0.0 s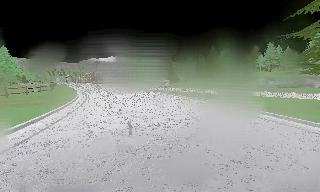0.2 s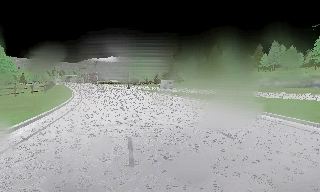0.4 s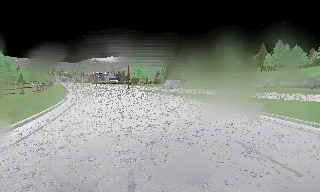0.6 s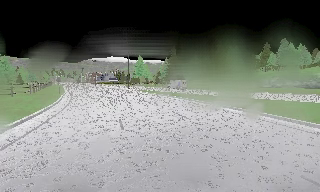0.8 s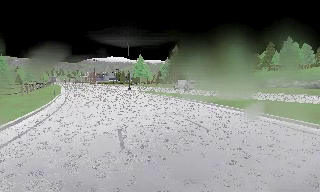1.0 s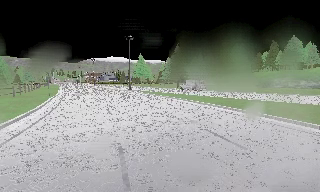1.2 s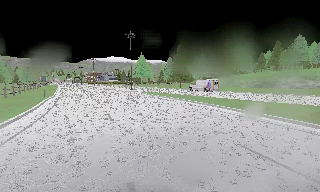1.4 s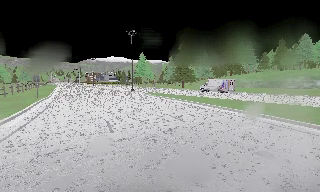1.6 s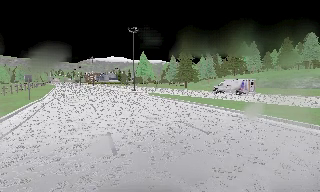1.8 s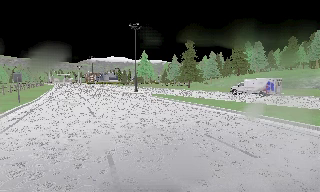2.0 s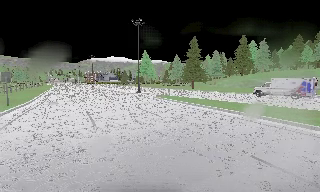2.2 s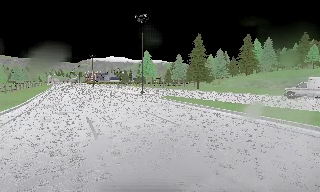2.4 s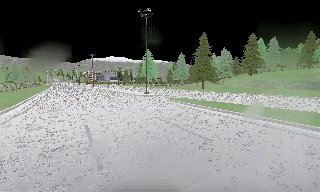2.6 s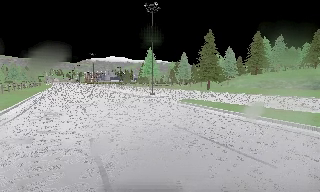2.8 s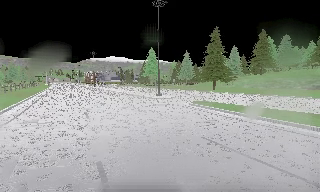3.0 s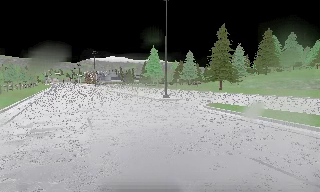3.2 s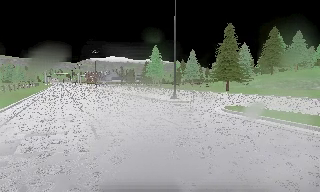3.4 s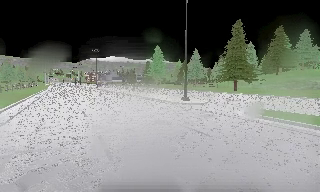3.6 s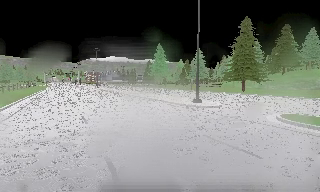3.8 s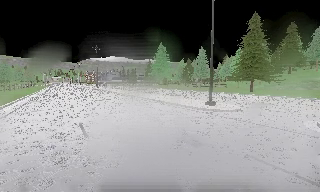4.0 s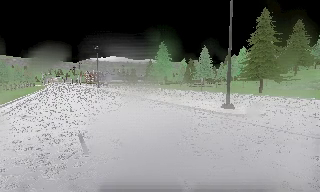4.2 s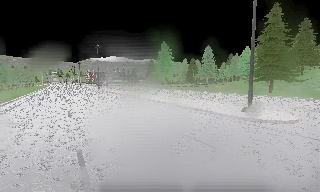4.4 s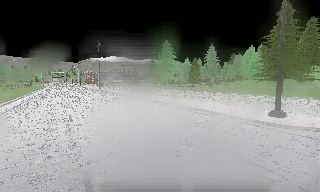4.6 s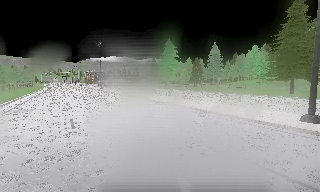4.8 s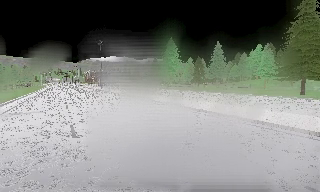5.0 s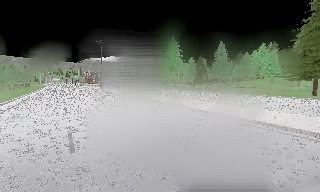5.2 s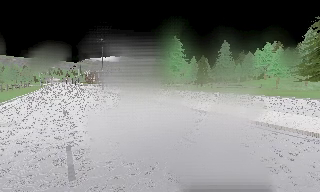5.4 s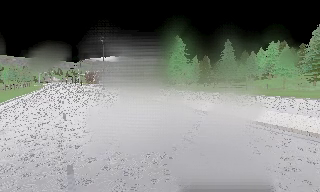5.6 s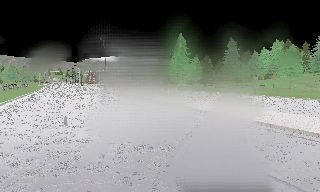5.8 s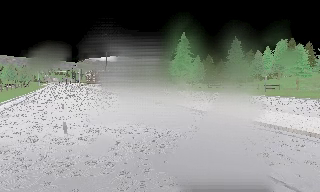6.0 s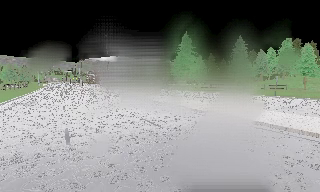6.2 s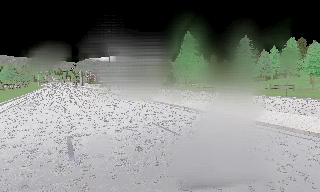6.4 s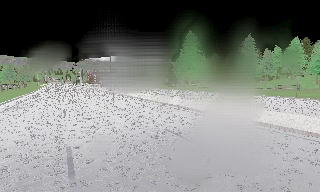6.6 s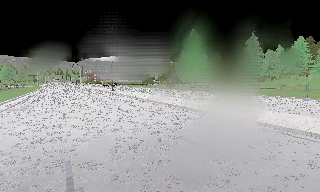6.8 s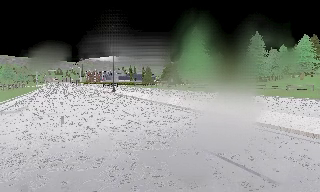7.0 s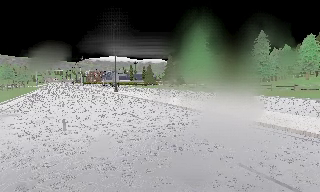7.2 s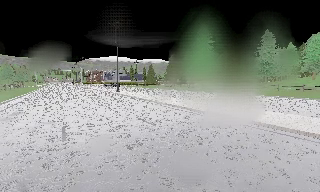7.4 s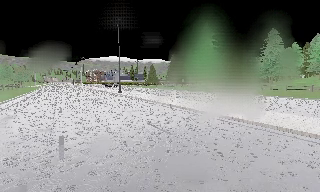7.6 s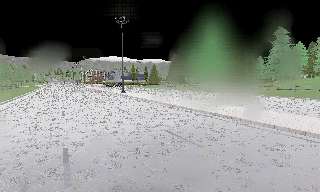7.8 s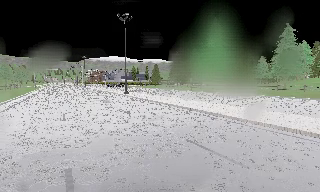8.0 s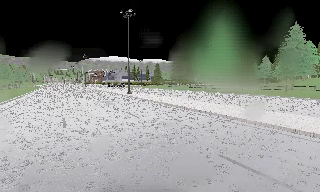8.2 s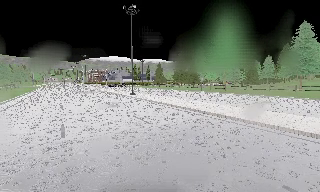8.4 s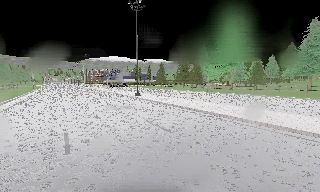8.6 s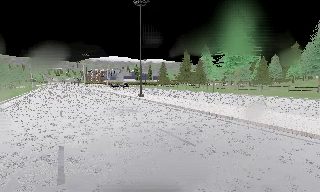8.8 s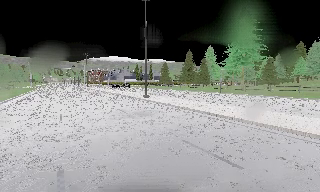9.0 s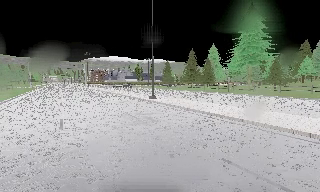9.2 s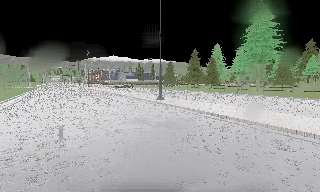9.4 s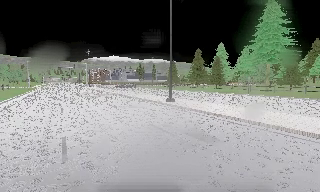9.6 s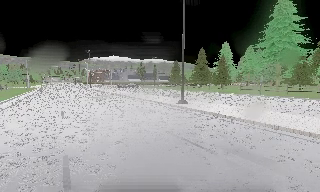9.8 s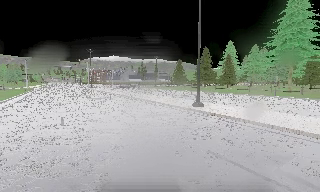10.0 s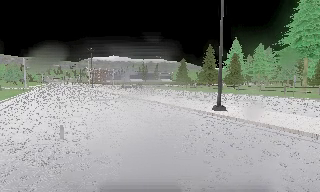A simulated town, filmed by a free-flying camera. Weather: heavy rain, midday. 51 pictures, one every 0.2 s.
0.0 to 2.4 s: The camera travels forward, about 25 m, so what stands in front looms larger.
2.4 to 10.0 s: The camera travels forward and to its left, about 55 m, so what stands in front looms larger.
The film runs backward here.
